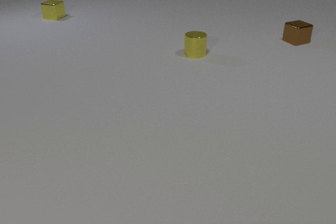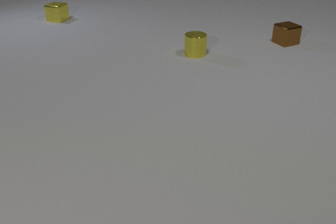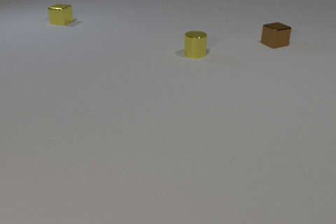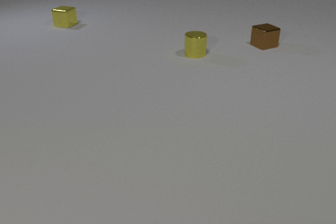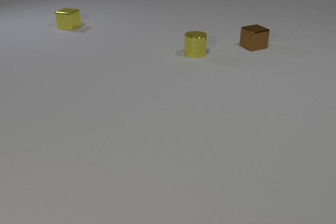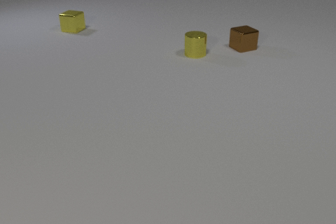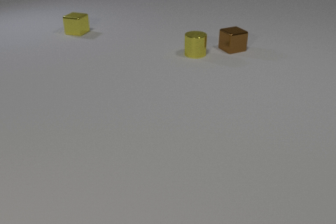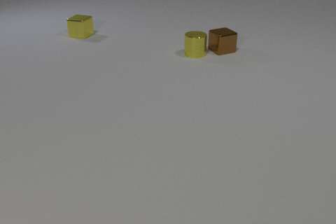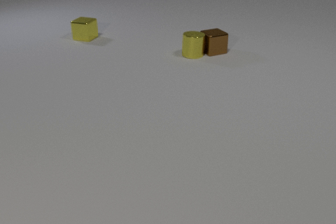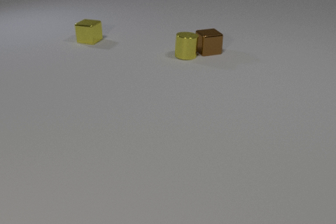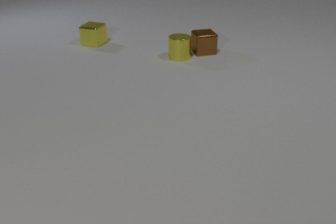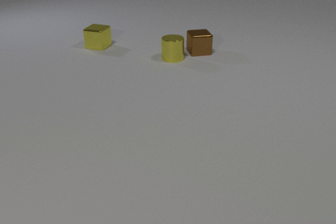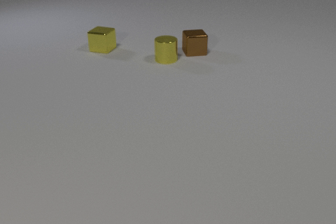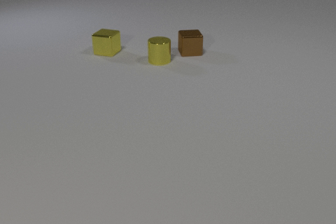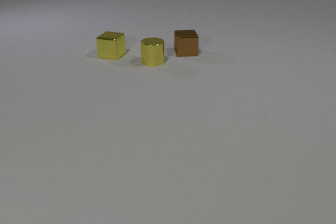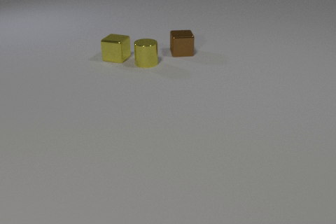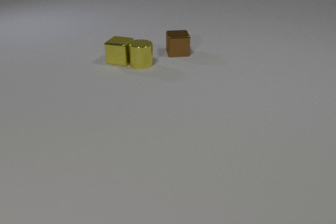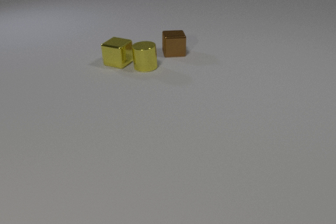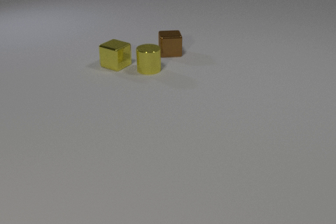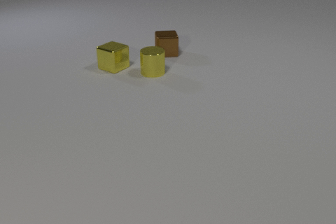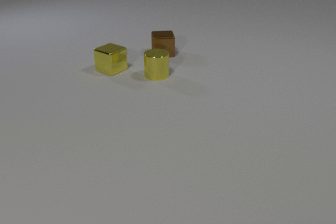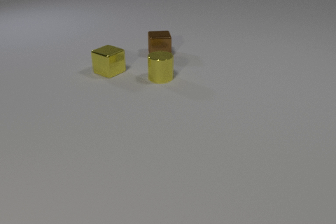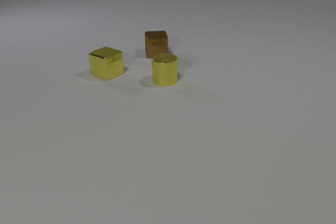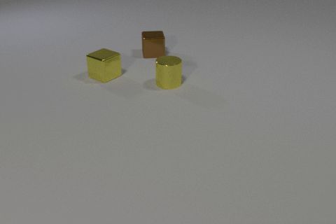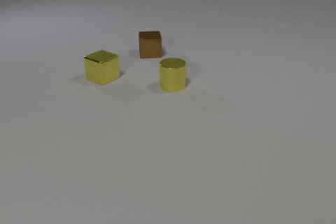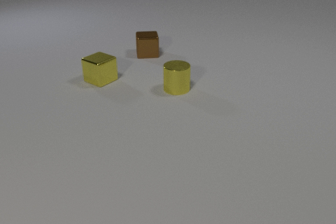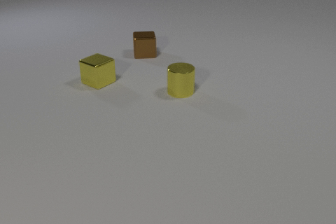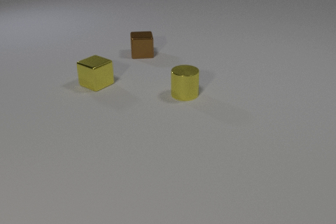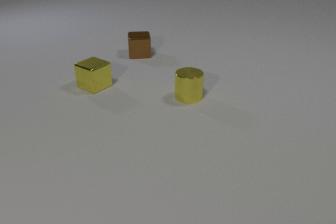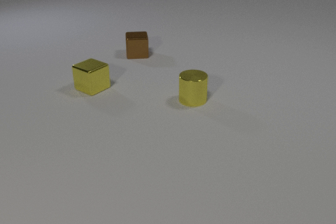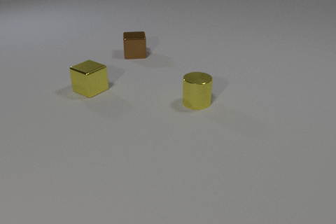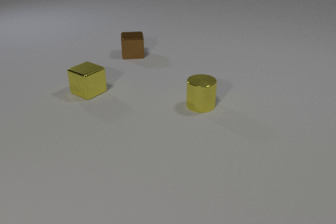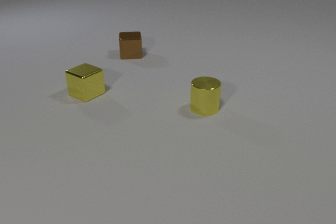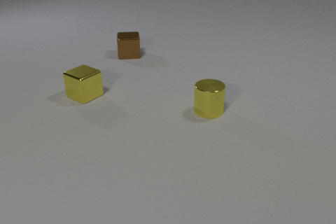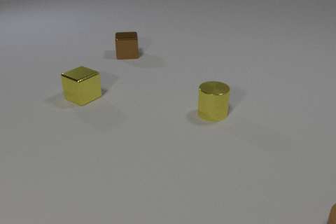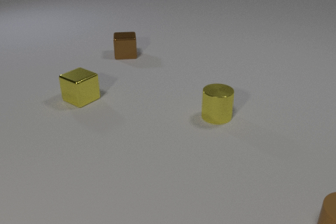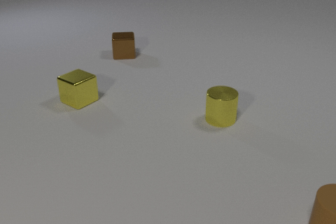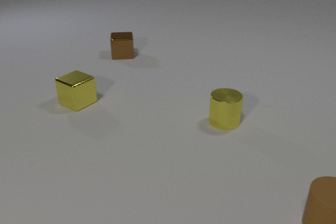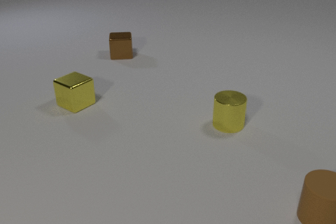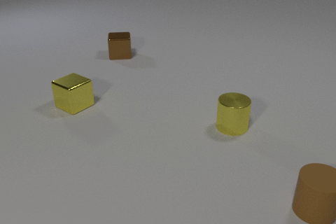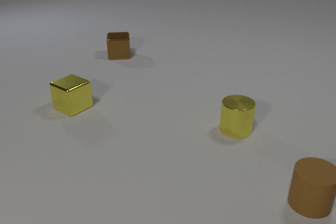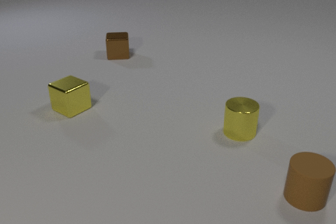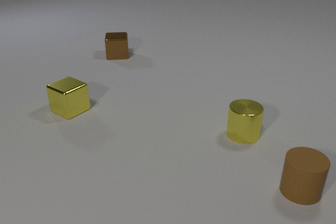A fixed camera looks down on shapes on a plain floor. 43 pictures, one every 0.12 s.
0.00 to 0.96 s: The brown metal cube slides to the left and toward the camera. The yellow metal cube slides toward the camera. The brown metal cube and the yellow metal cylinder collide.
0.96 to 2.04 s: The brown metal cube slides to the left. The yellow metal cylinder slides to the left and toward the camera. The yellow metal cube slides toward the camera and to the right. The yellow metal cylinder and the yellow metal cube collide.
2.04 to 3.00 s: The brown metal cube slides to the left. The yellow metal cylinder slides toward the camera and to the right. The yellow metal cube slides toward the camera and to the left.
3.00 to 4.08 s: The brown metal cube slides to the left. The yellow metal cylinder slides toward the camera and to the right. The yellow metal cube slides toward the camera and to the left. The brown rubber cylinder comes in at the bottom edge.
4.08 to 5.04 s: The brown metal cube slides to the left. The yellow metal cylinder slides toward the camera and to the right. The yellow metal cube slides toward the camera and to the left. The brown rubber cylinder slides away from the camera and to the left.
Are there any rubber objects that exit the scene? no.
How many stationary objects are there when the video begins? 1.
How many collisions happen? 2.
